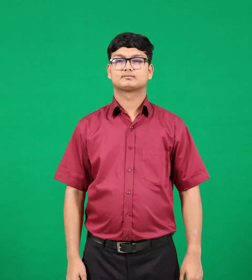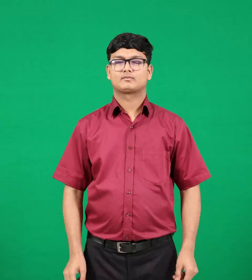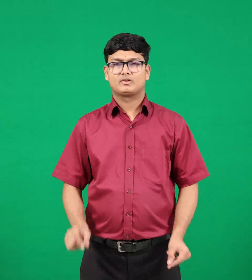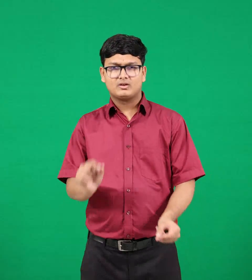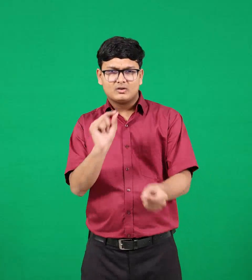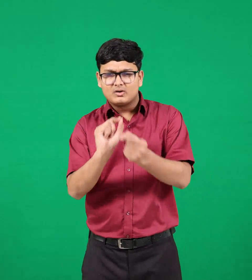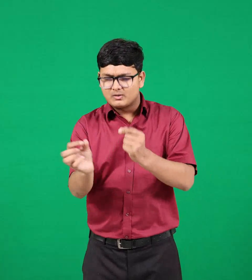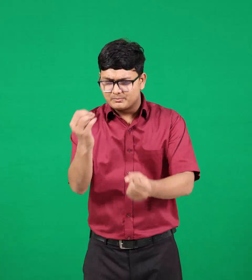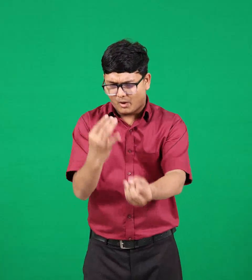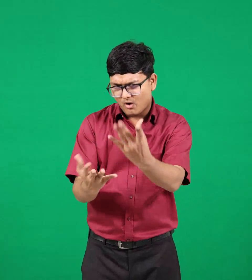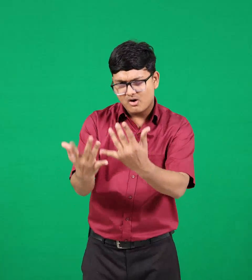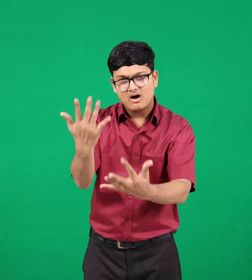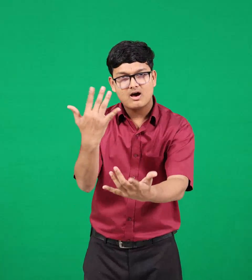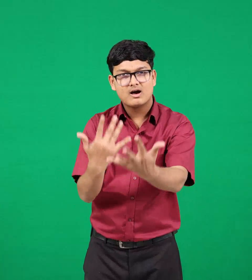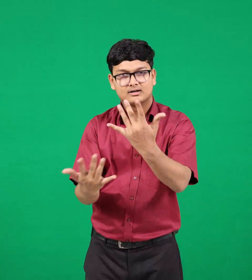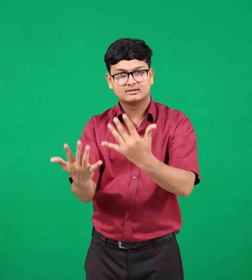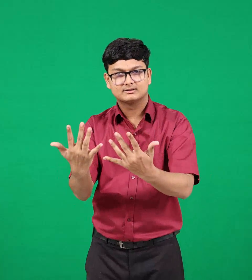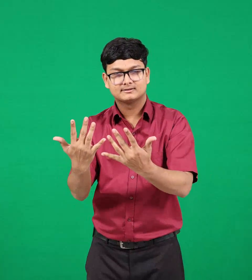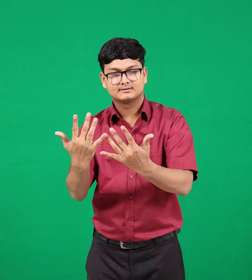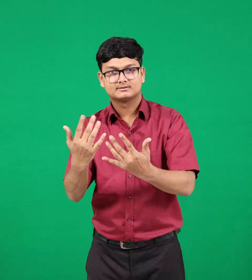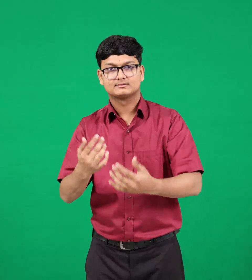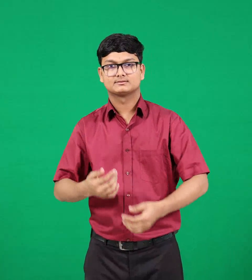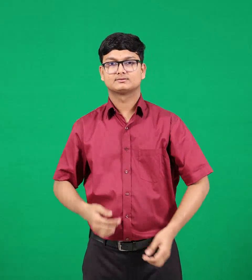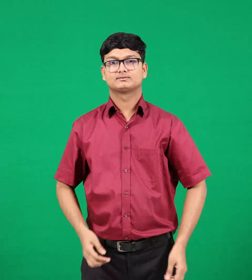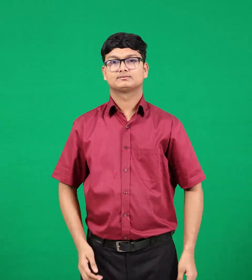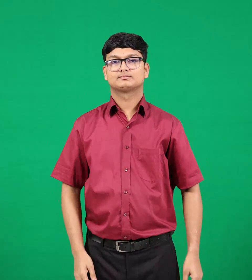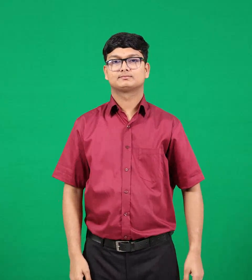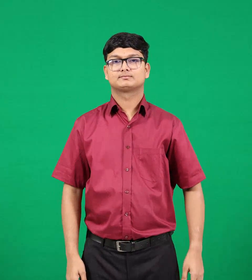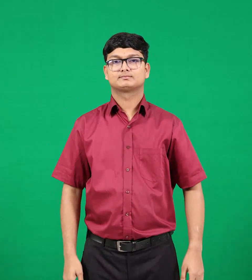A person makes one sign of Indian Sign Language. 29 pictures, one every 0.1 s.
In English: burn
